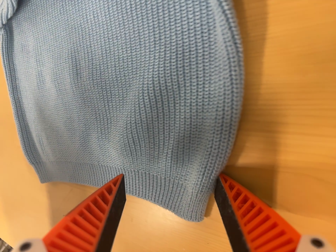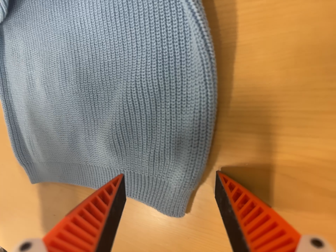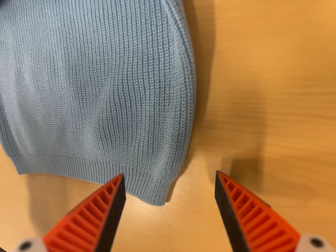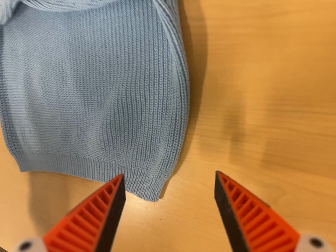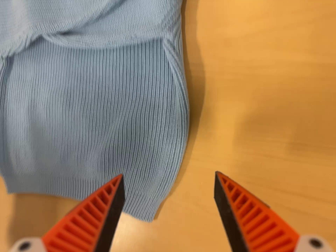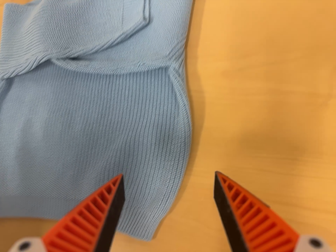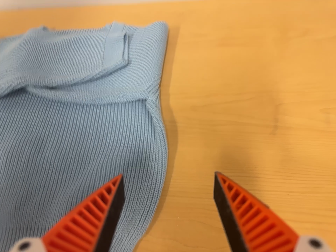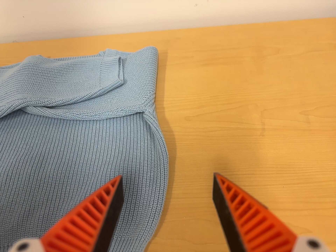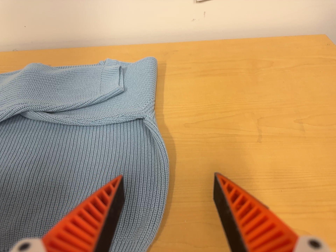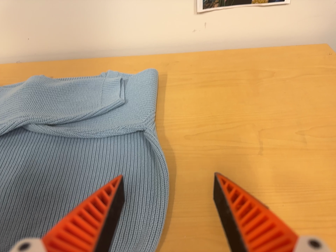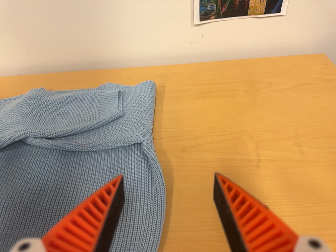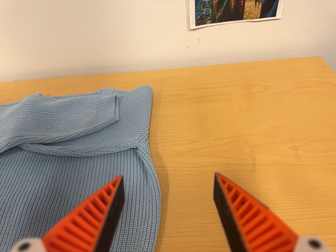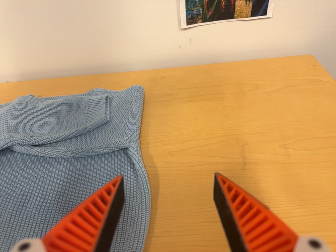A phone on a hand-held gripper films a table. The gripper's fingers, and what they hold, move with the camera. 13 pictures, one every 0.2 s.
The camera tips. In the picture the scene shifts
downward.
The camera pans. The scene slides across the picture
to the left.
0.0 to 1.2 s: The camera swings to its right by about 30 degrees, and the scene slides to the left. It travels backward, toward the bottom of its view and to its left, about 22 cm. Its aim tips toward the top of its view by about 35 degrees, and the scene shifts downward. It rolls about its line of sight by about 10 degrees, and the scene rotates clockwise.
1.2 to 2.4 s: The camera's aim tips toward the top of its view by about 15 degrees, and the scene shifts downward.
The film runs backward here.
